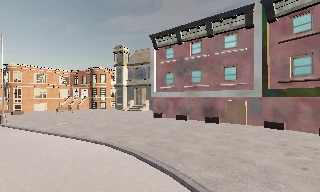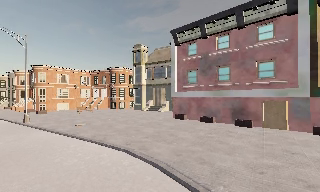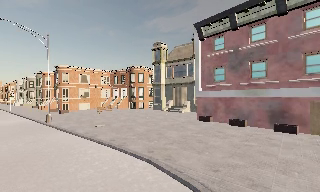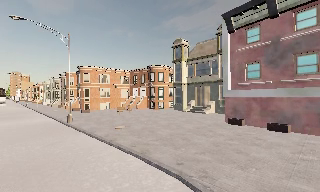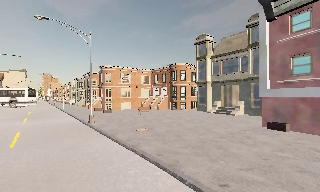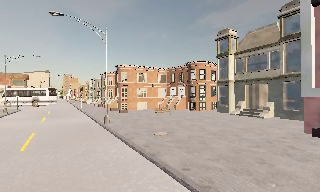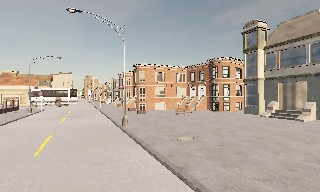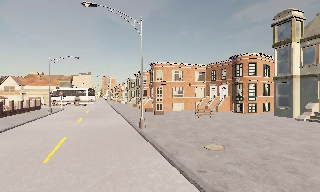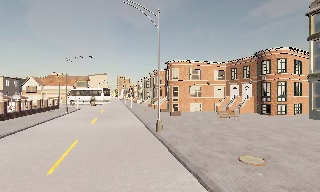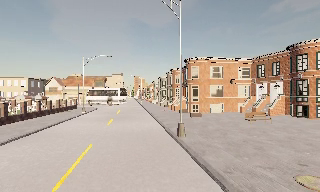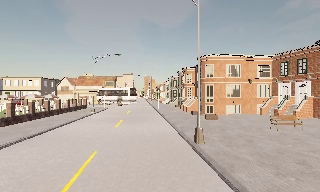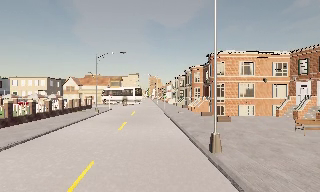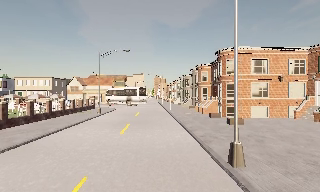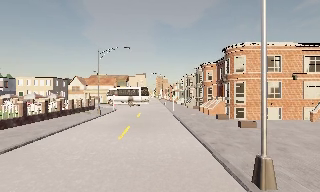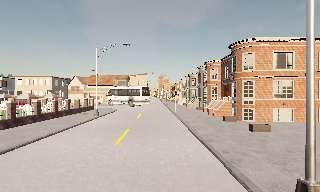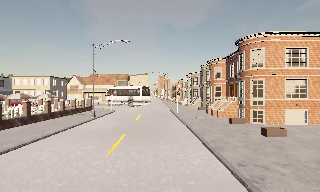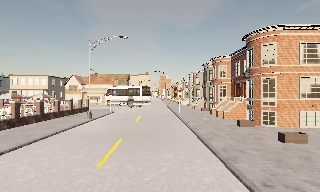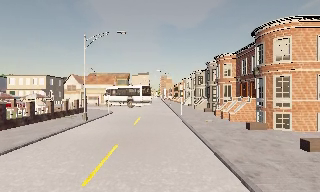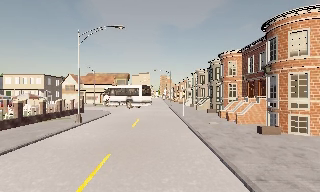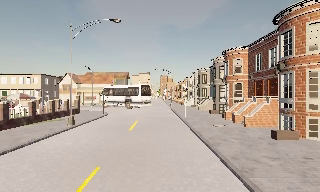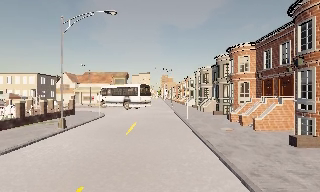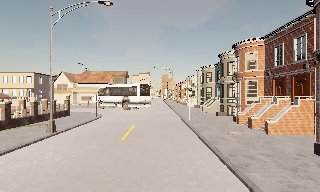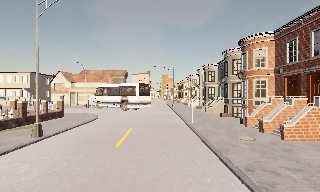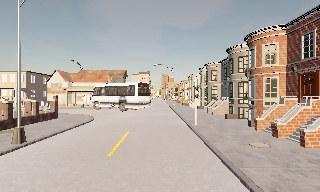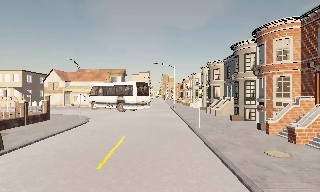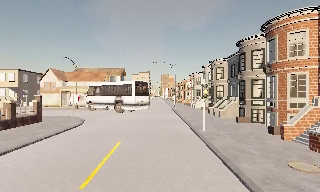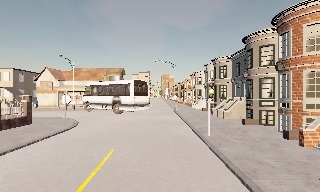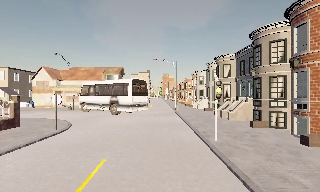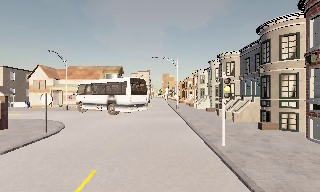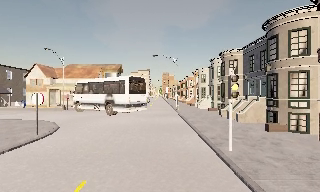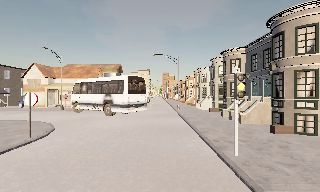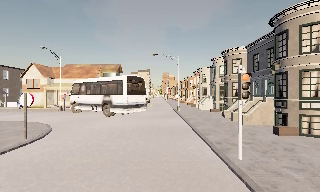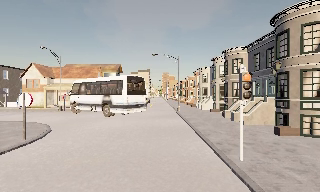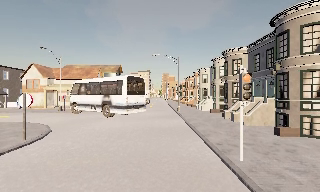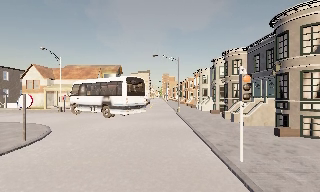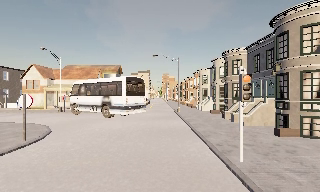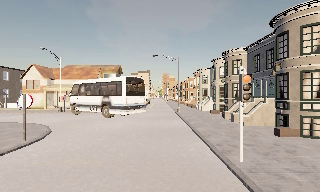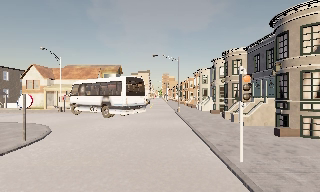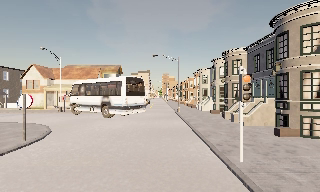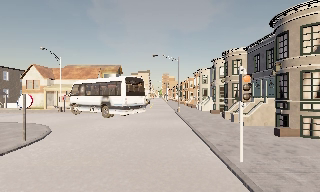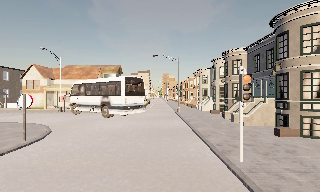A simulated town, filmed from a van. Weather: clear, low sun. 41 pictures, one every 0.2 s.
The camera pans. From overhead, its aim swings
counterclockwise.
The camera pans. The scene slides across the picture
to the right.
0.0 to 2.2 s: The camera pans to its left, which is counterclockwise from overhead, by about 60 degrees. It travels forward, about 12 m.
2.2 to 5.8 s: The camera travels forward, about 19 m, so what stands in front looms larger.
5.8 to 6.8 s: The camera travels forward, about 1 m, so what stands in front looms larger. It loses speed.
6.8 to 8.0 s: The camera keeps its place and its aim.
The film runs forward here.
